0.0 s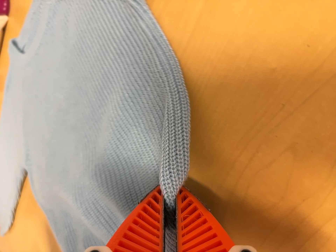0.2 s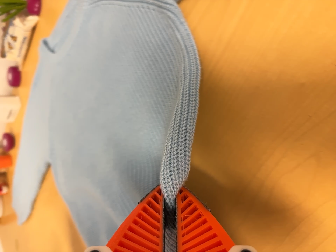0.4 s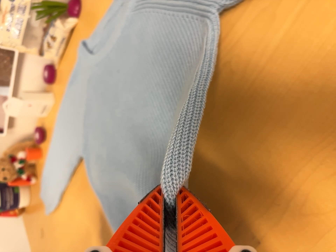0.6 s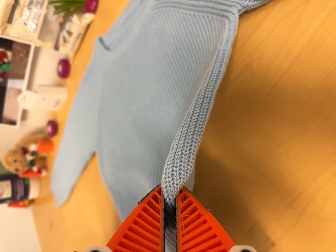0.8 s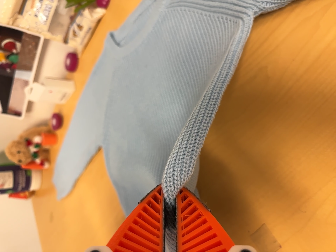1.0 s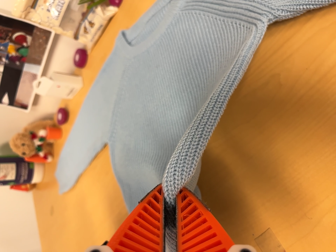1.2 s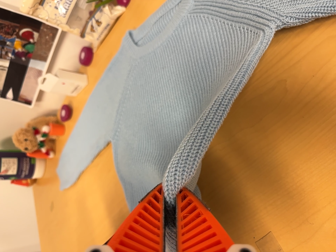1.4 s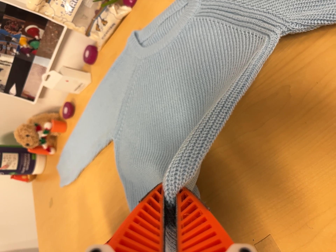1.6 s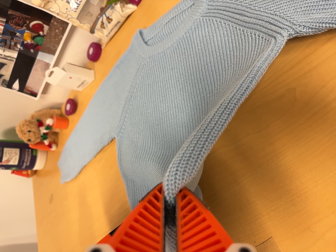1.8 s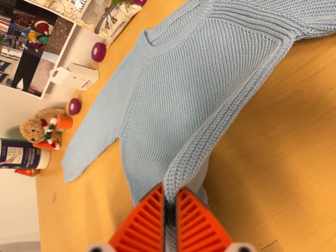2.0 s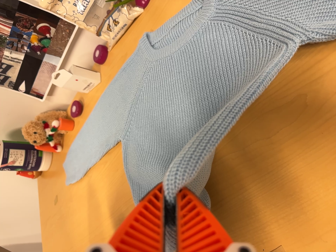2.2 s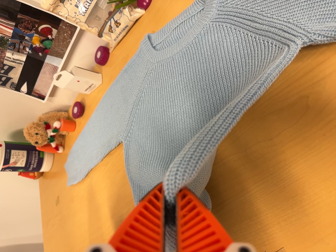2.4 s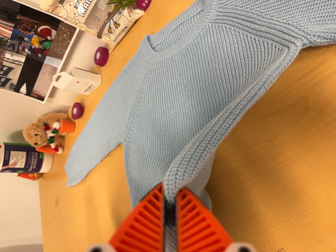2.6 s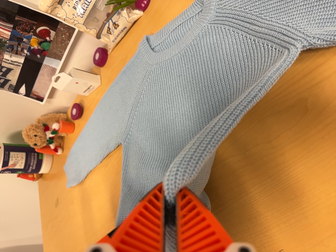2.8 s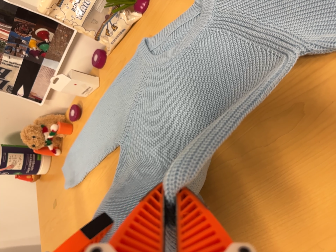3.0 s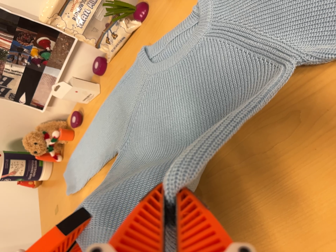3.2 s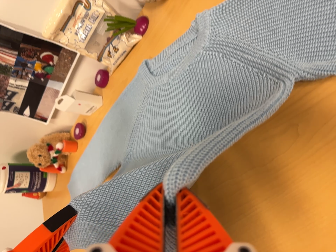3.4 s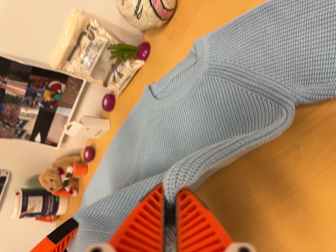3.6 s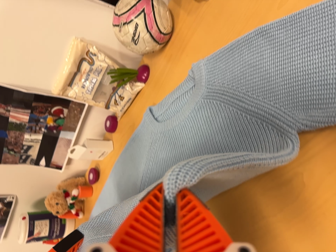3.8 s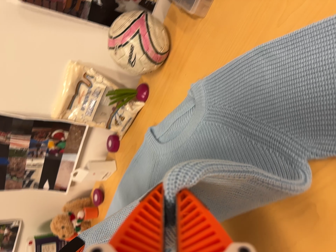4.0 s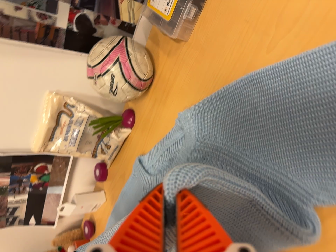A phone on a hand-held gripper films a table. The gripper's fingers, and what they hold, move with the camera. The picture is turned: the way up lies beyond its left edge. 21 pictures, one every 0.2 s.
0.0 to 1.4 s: The camera travels to its left and backward, about 12 cm, so close, fixed things drift to the right. It rolls about its line of sight by about 15 degrees, and the scene rotates clockwise.
1.4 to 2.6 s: The camera shifts only a little, or ends up much as it began.
2.6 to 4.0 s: The camera travels toward the top of its view, about 16 cm, so close, fixed things drift downward. Its aim tips toward the top of its view by about 10 degrees, and the scene shifts downward. It rolls about its line of sight by about 15 degrees, and the scene rotates counterclockwise.
The film runs forward here.
